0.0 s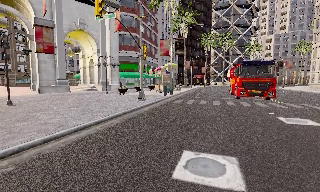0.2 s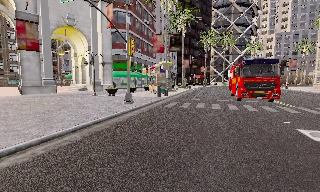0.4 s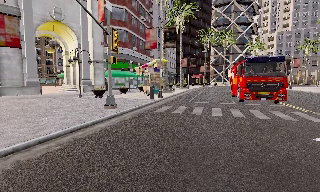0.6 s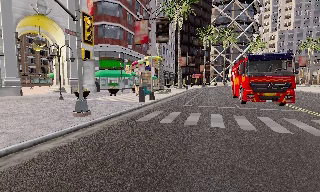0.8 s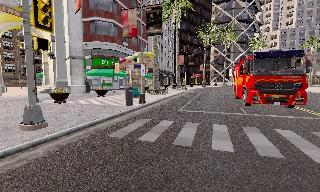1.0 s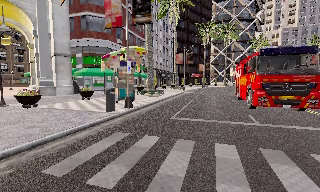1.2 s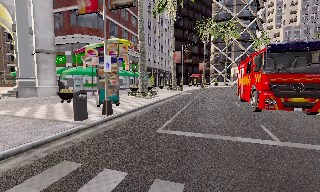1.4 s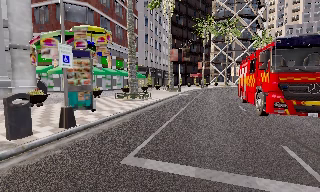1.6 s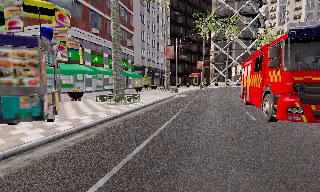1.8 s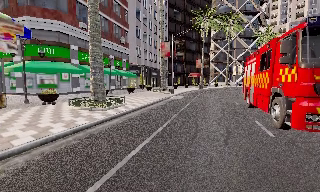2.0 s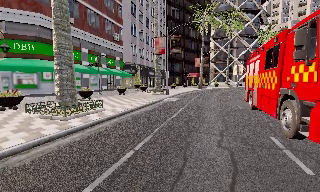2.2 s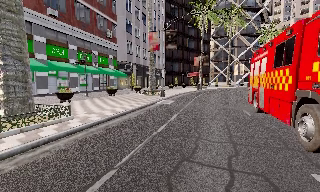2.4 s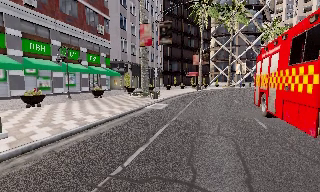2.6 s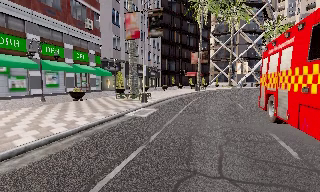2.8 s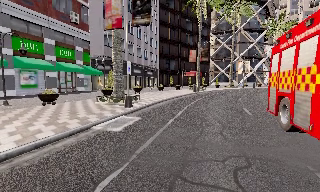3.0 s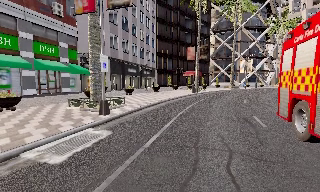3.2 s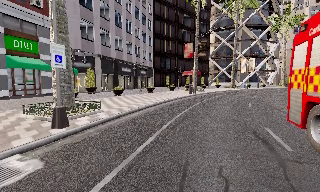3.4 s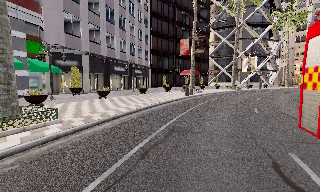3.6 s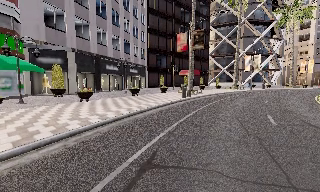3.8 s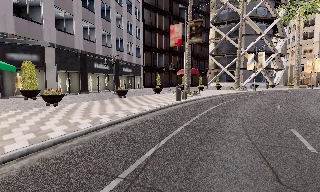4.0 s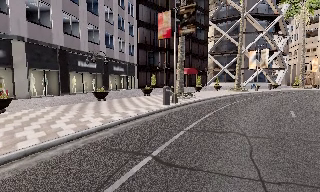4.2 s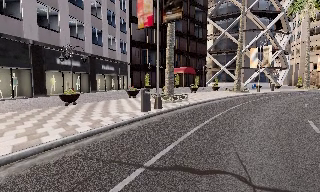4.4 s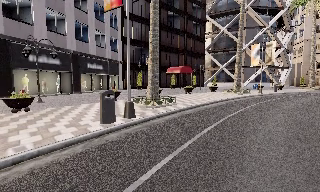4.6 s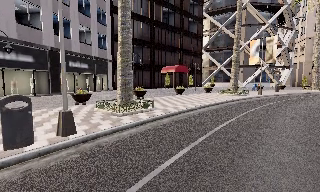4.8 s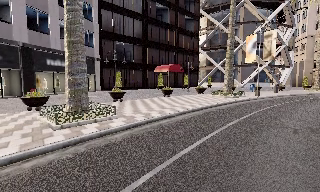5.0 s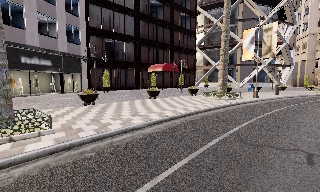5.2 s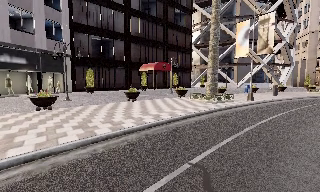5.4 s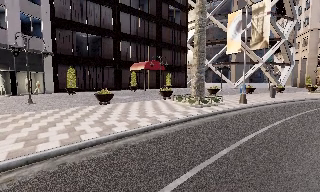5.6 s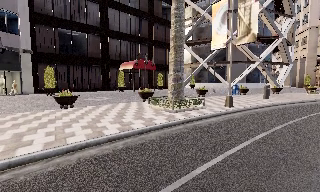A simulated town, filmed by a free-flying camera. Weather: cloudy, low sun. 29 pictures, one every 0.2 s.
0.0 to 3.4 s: The camera travels forward, about 35 m, so what stands in front looms larger.
3.4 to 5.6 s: The camera travels forward and to its right, about 25 m, so what stands in front looms larger.
The film runs backward here.
